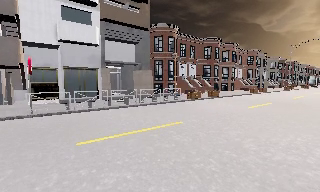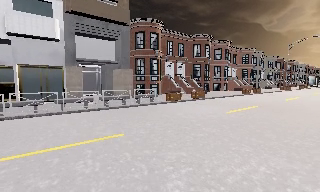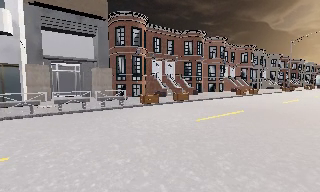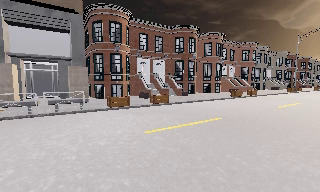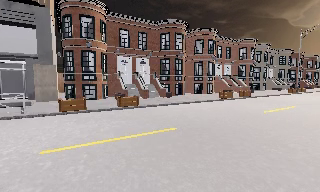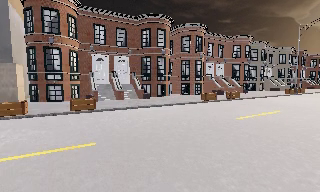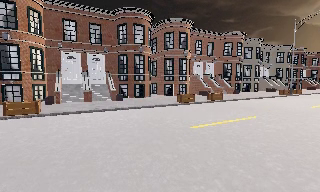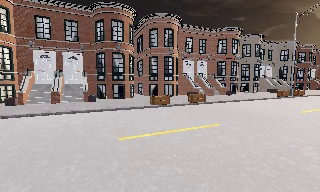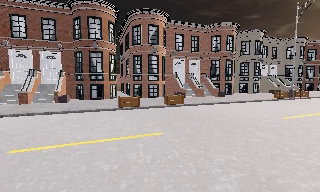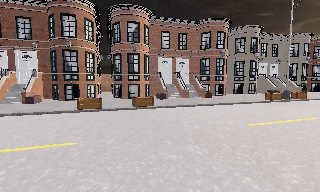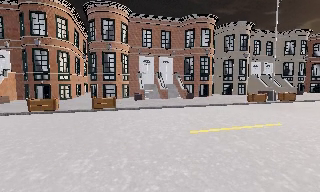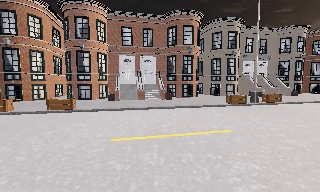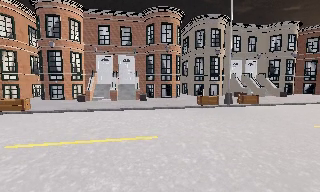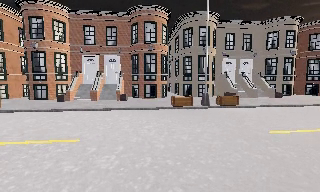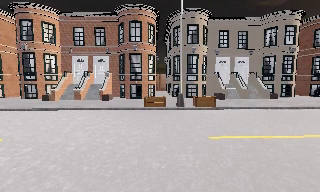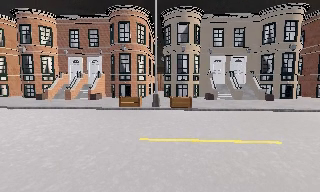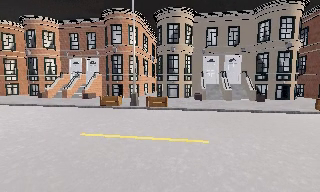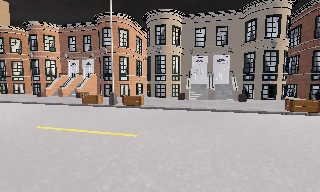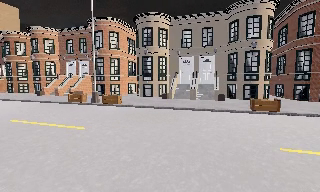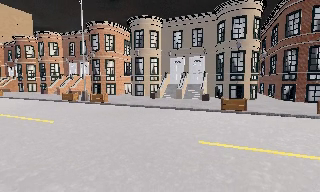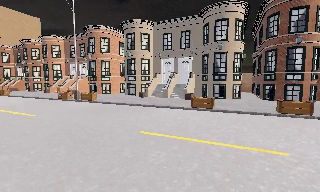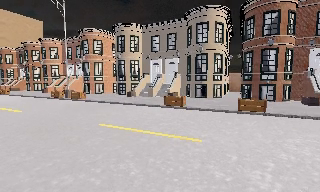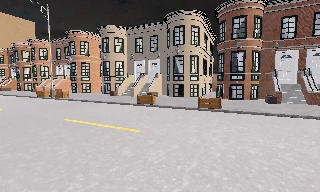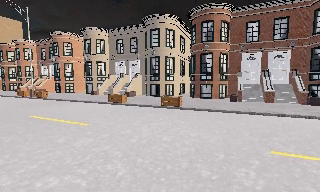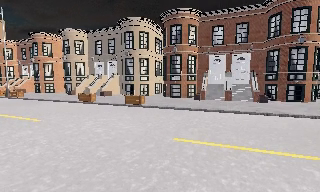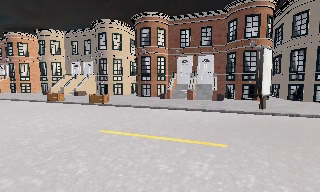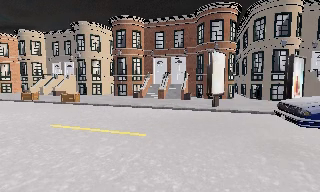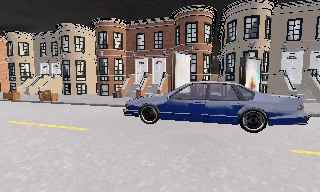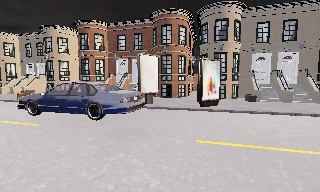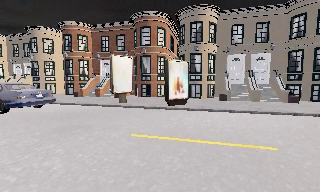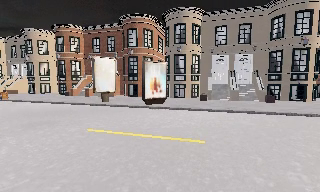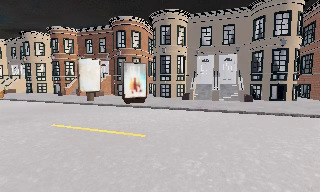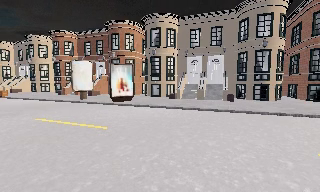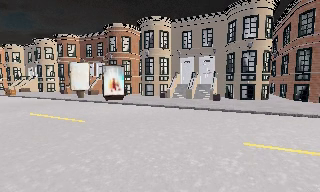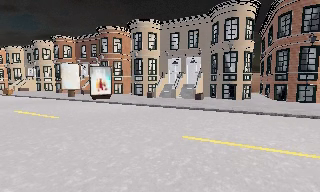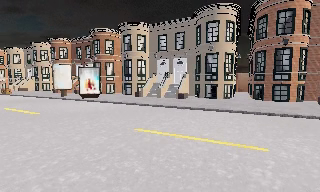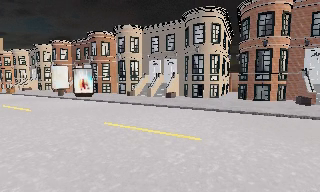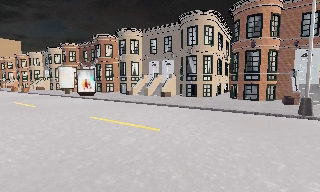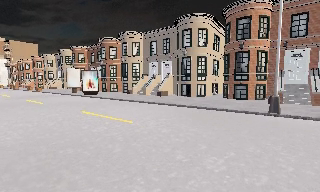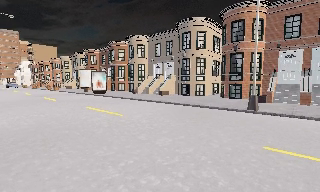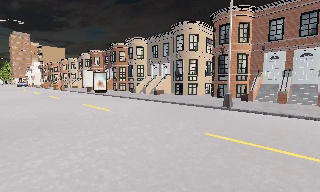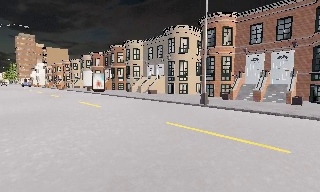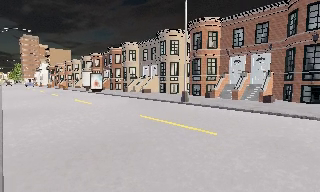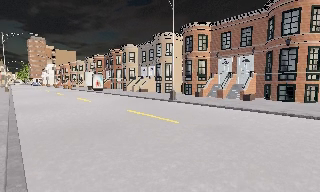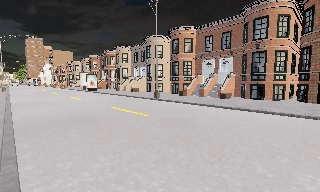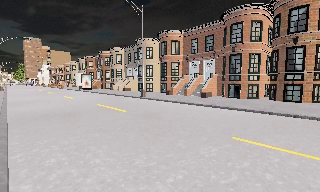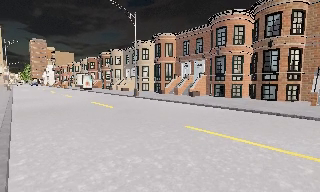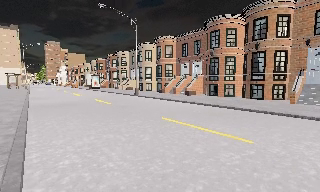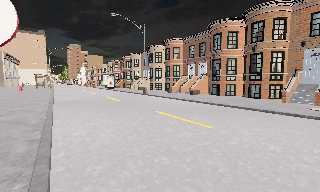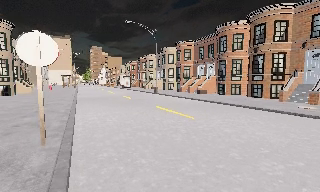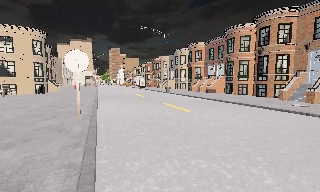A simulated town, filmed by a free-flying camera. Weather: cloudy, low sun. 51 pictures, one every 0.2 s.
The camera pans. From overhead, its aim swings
counterclockwise.
0.0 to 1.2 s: The camera travels to its right and forward, about 14 m, so close, fixed things drift to the left.
1.2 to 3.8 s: The camera pans to its left, which is counterclockwise from overhead, by about 50 degrees. It travels to its right, about 25 m, so close, fixed things drift to the left.
3.8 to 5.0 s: The camera travels to its right and backward, about 11 m, so close, fixed things drift to the left.
5.0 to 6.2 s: The camera travels to its right, about 10 m, so close, fixed things drift to the left.
6.2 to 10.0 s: The camera pans to its left, which is counterclockwise from overhead, by about 50 degrees. It travels to its right and backward, about 30 m, so close, fixed things drift to the left.
The film runs forward here.
